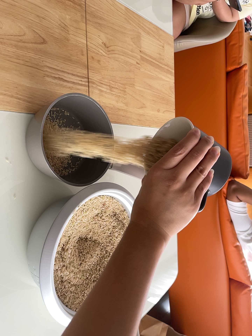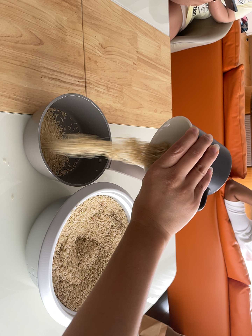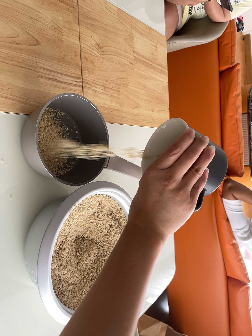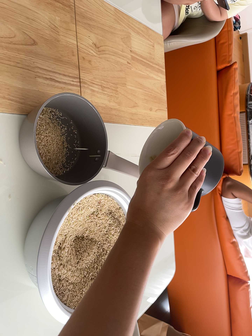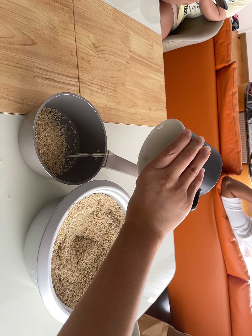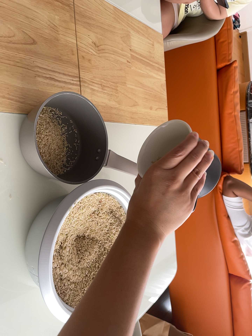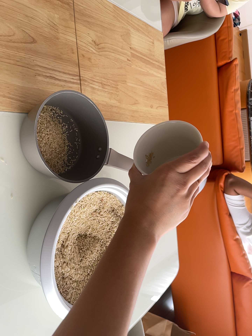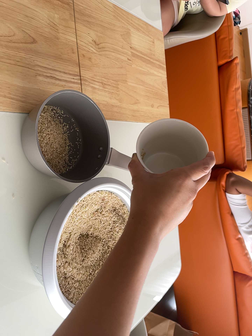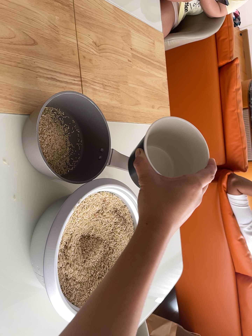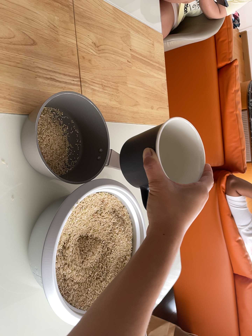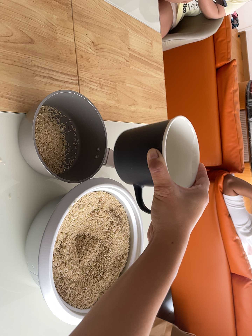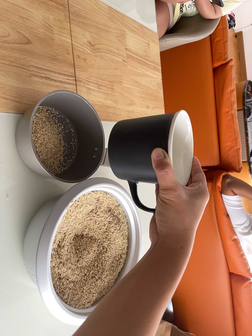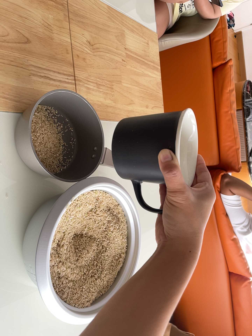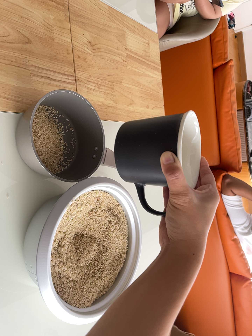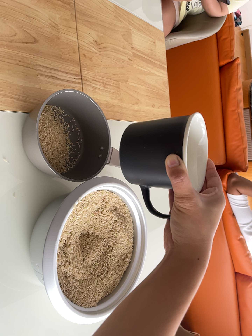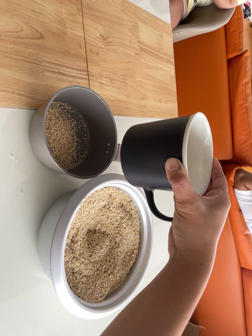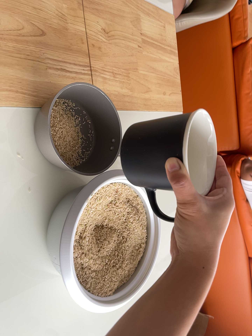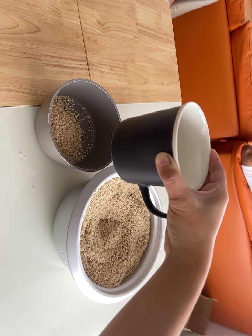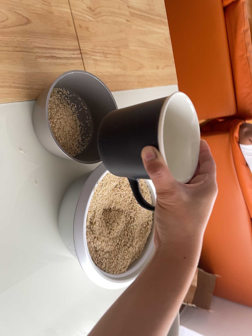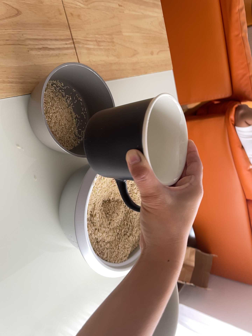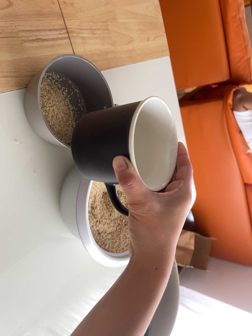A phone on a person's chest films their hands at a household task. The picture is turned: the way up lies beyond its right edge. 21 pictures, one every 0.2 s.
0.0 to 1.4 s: The camera shifts only a little, or ends up much as it began.
1.4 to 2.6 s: The camera keeps its place and its aim.
2.6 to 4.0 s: The camera travels toward the top of its view, about 8 cm. Its aim tips toward the bottom of its view by about 15 degrees. It rolls about its line of sight by about 10 degrees, and the scene rotates counterclockwise.
The film runs forward here.
